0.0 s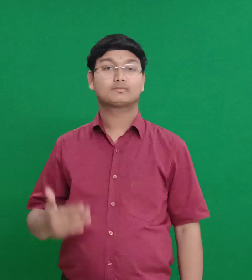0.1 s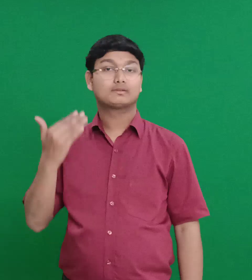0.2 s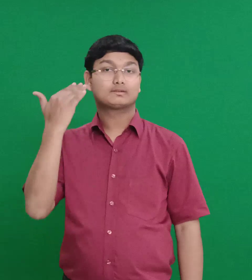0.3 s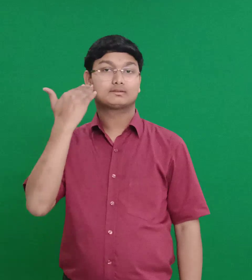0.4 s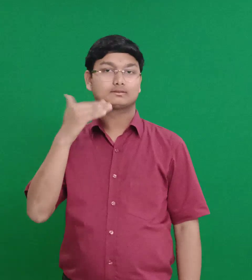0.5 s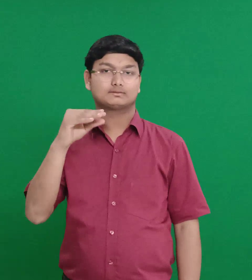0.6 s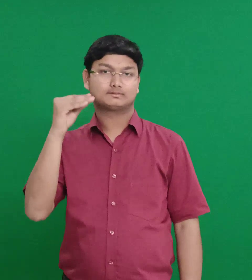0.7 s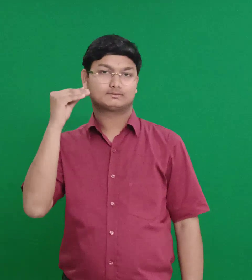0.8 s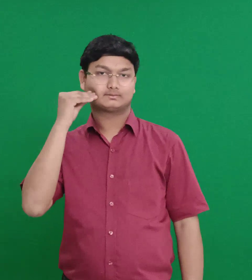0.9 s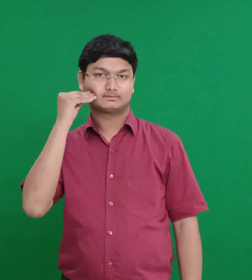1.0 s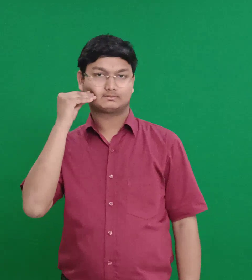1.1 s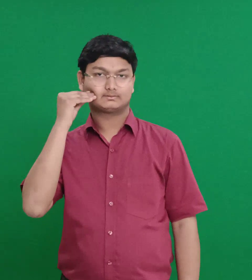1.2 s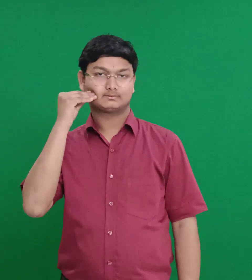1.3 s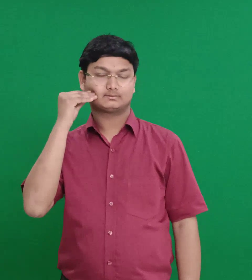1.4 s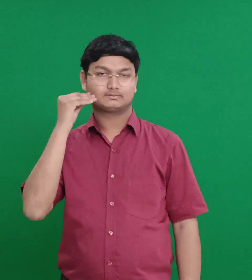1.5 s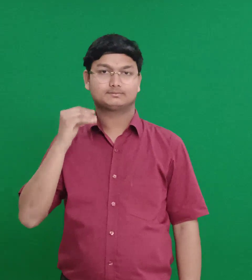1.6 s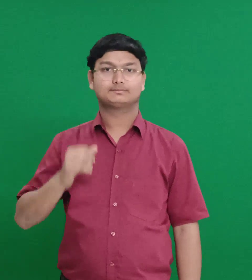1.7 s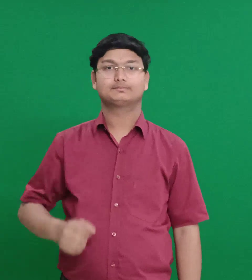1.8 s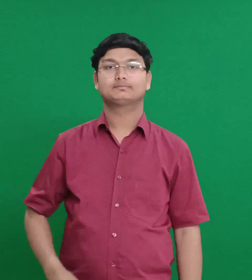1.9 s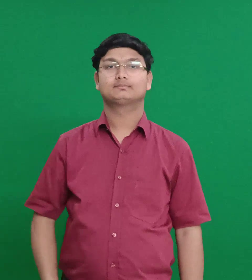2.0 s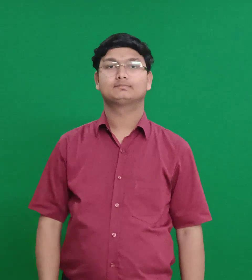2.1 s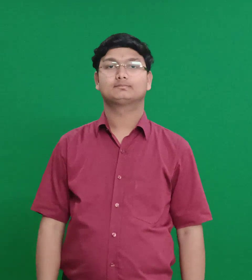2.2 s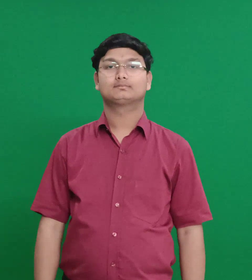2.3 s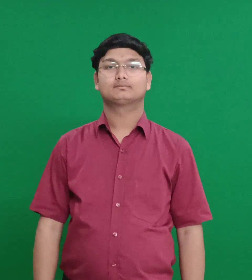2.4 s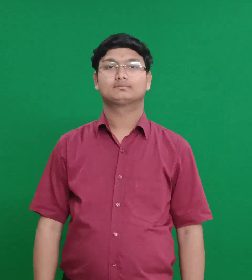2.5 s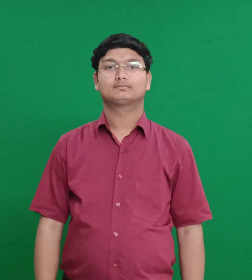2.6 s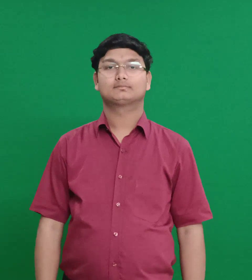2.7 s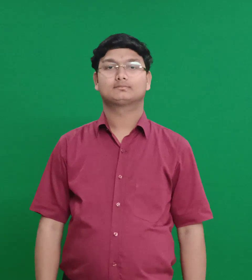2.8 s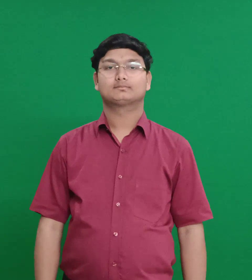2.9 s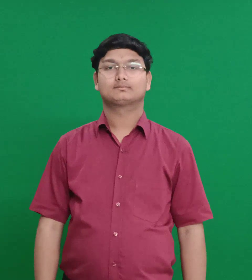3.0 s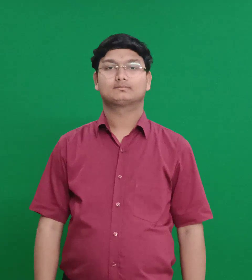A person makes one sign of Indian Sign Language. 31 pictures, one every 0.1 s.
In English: mephibosheth
